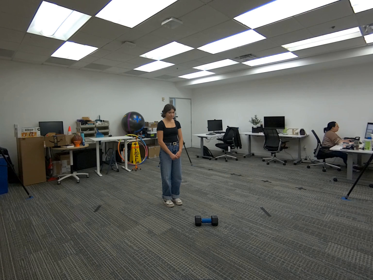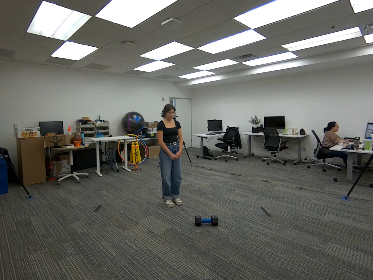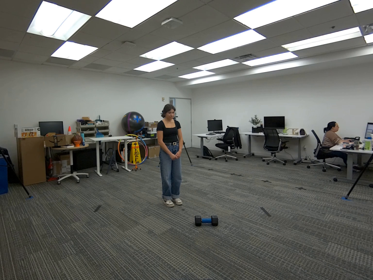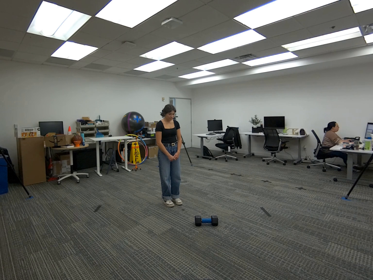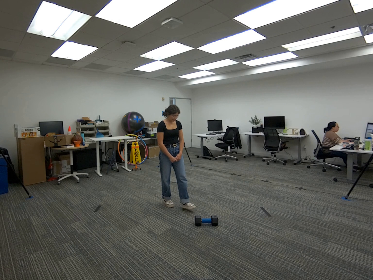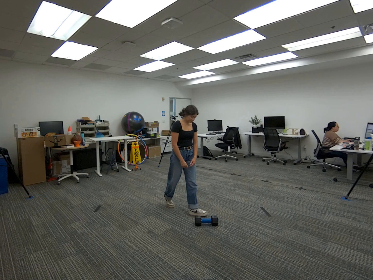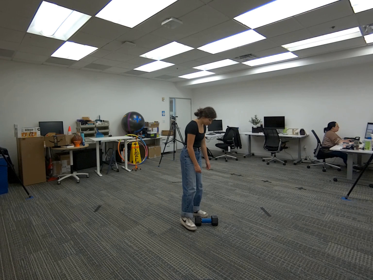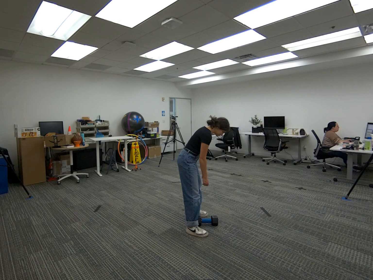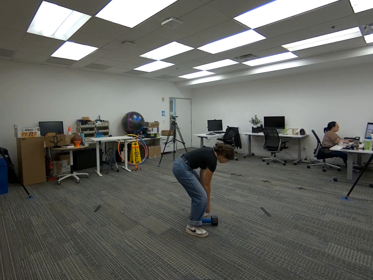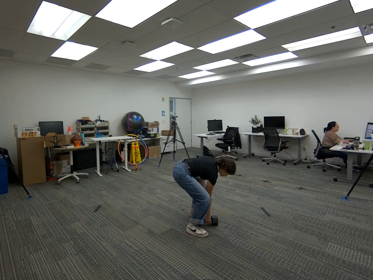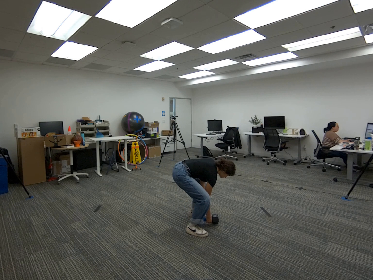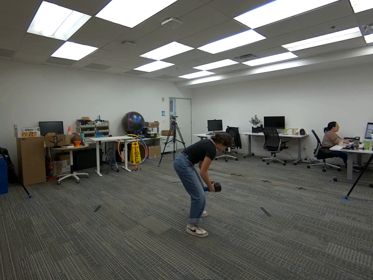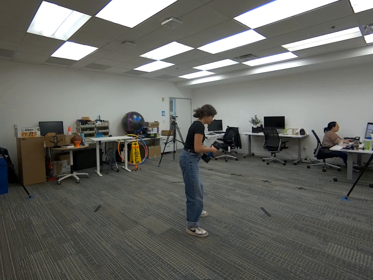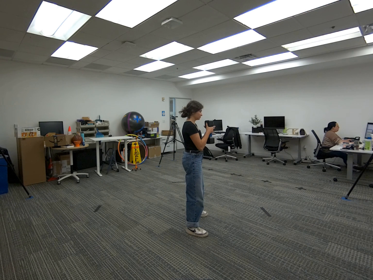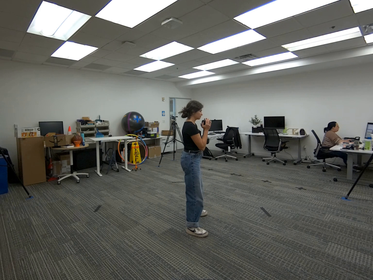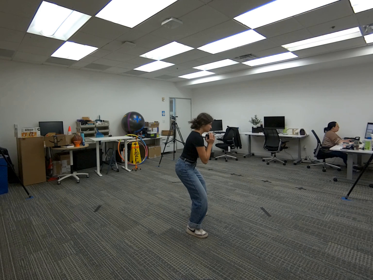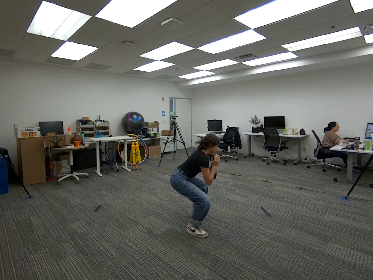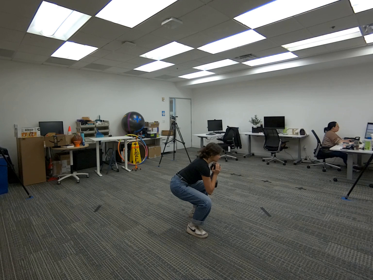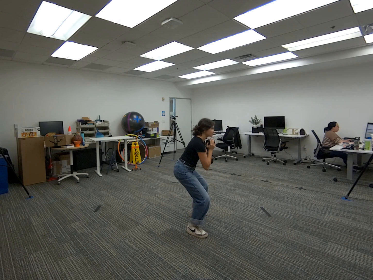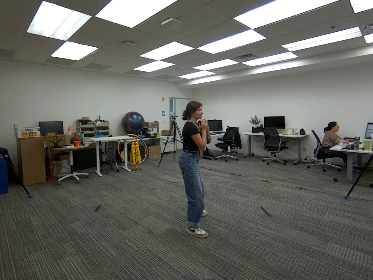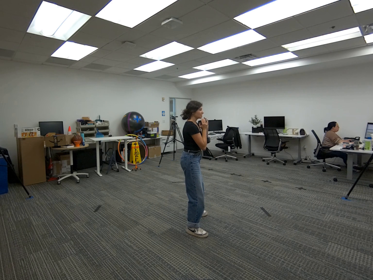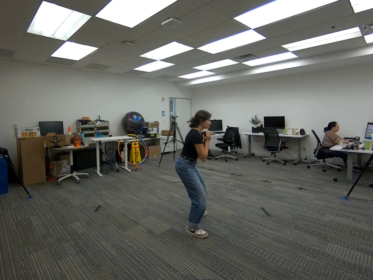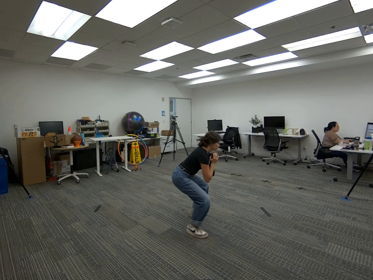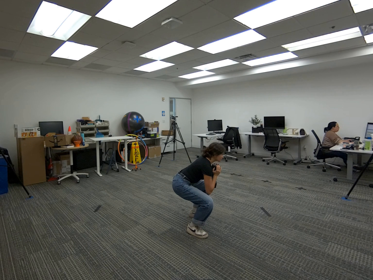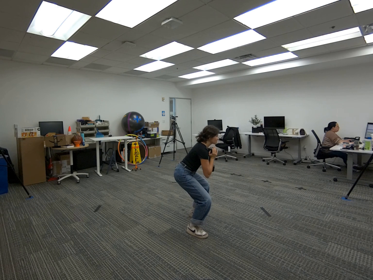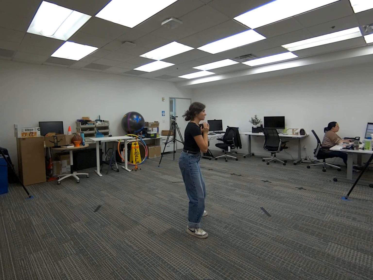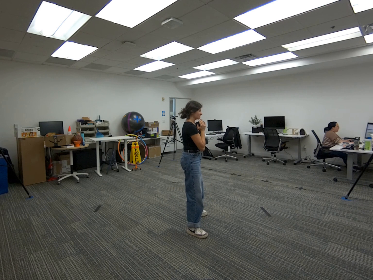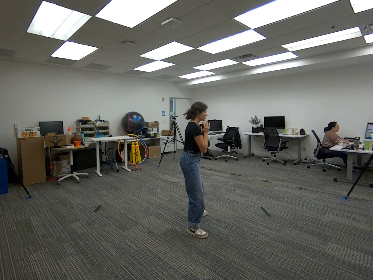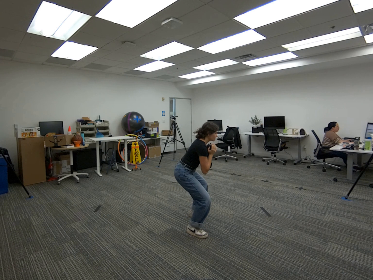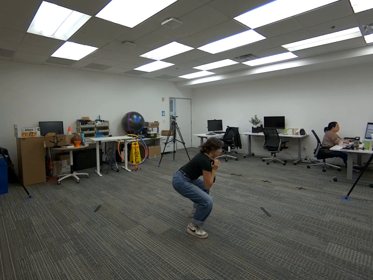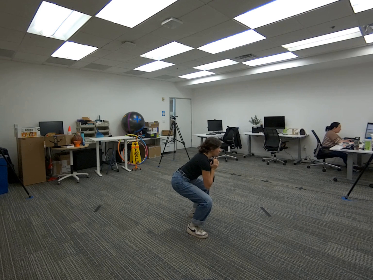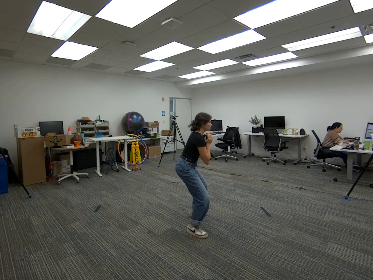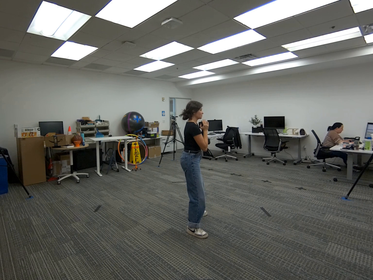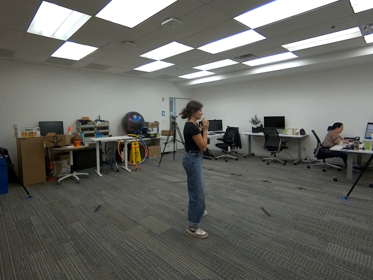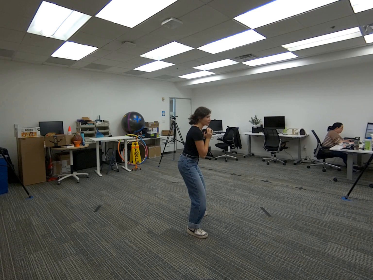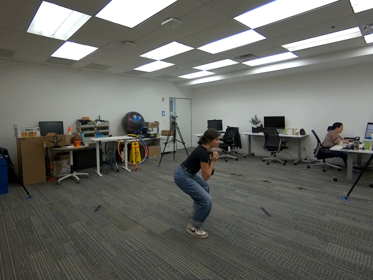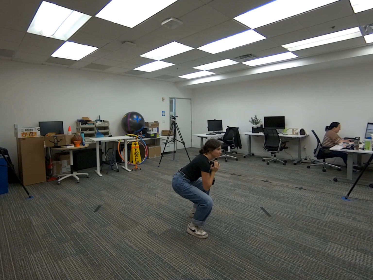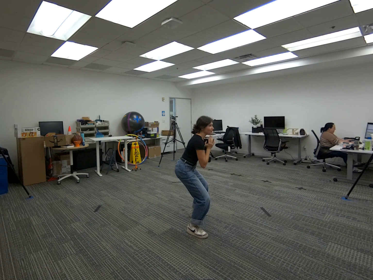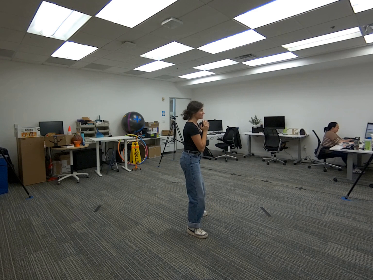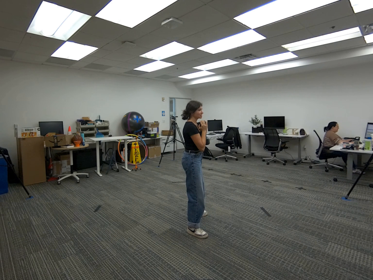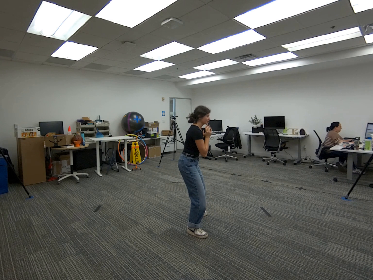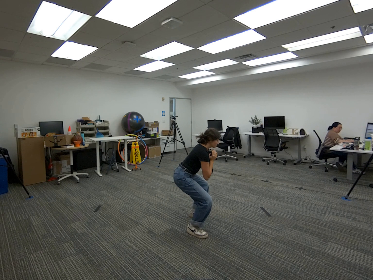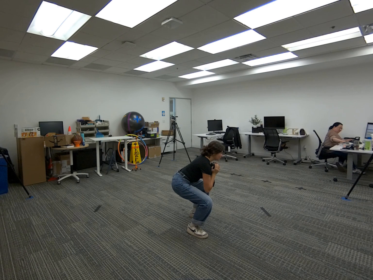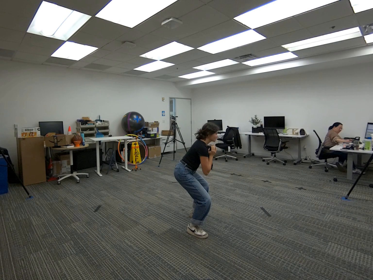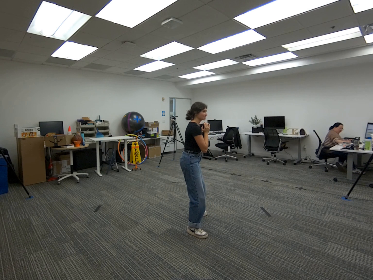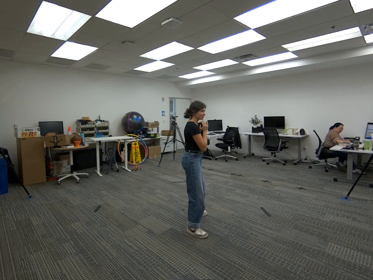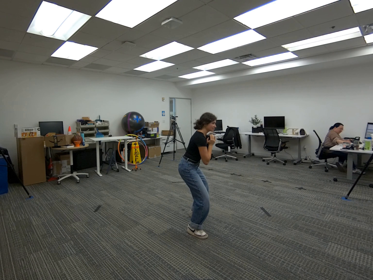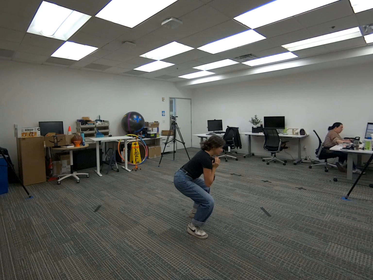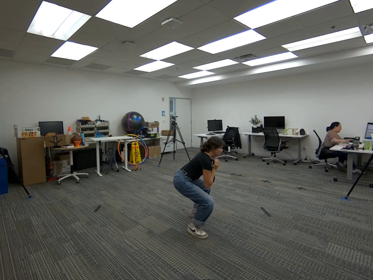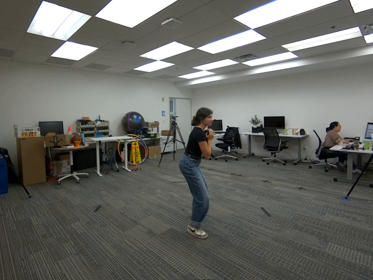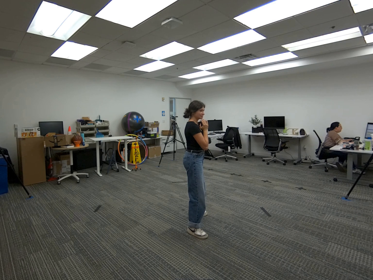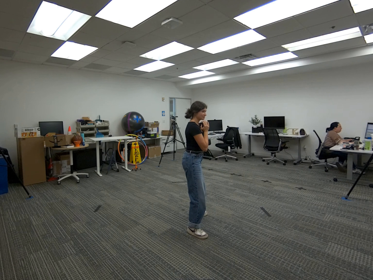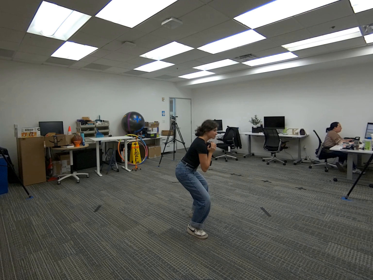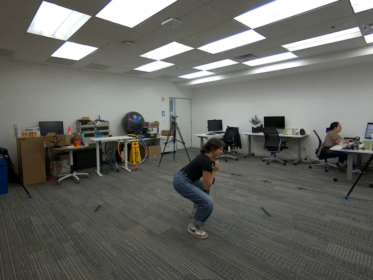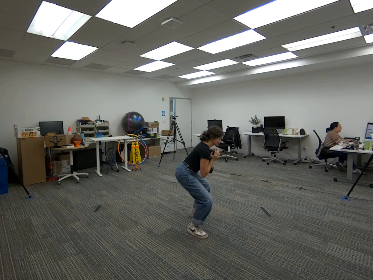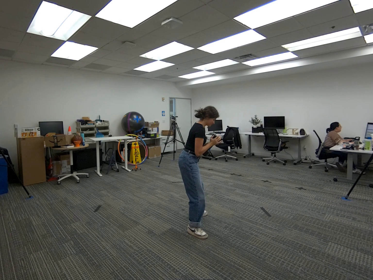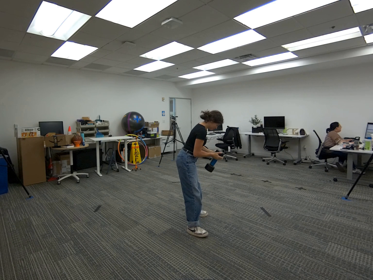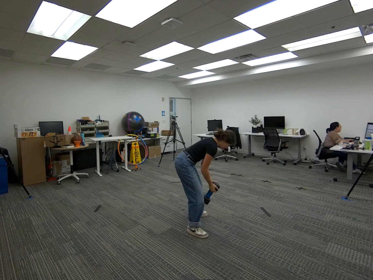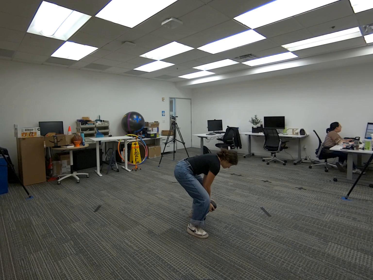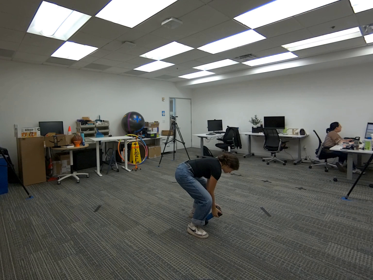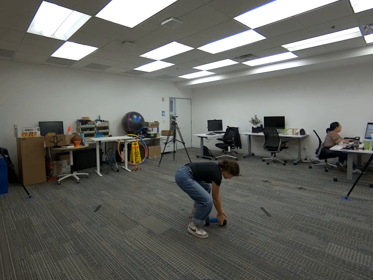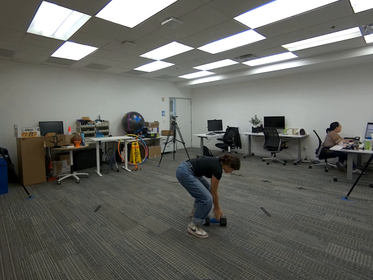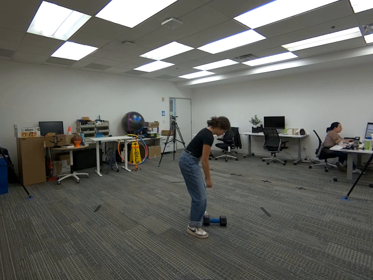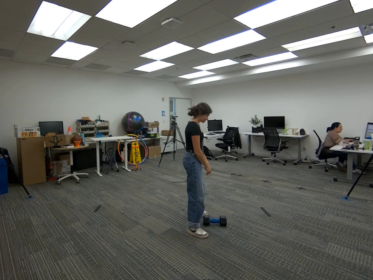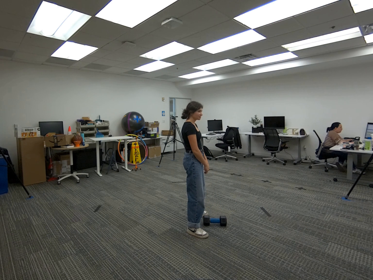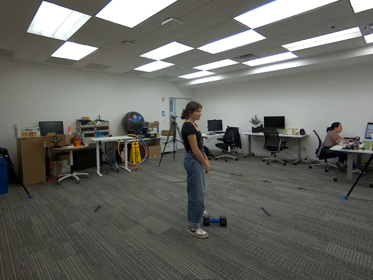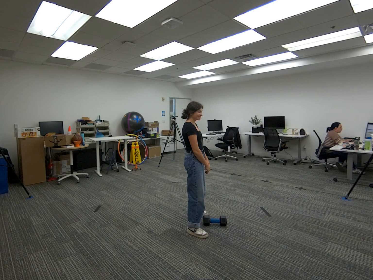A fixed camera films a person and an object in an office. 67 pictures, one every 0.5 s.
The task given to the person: Walk to the dumbbell and grasp it with both hands. Lift it close to your body with your elbows flexed and keep your arms steady. Lower your body into a squat by bending your knees, then extend your legs to return to a standing position. Continue repeating the squat while holding the dumbbell close to your body. When you are finished, carefully place the dumbbell back on the ground.
